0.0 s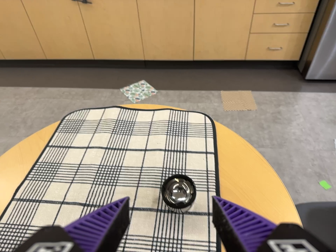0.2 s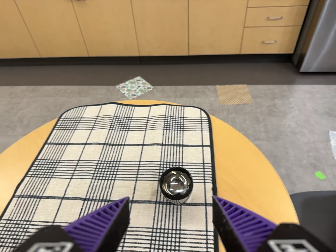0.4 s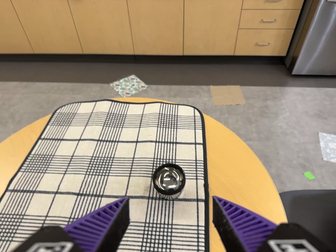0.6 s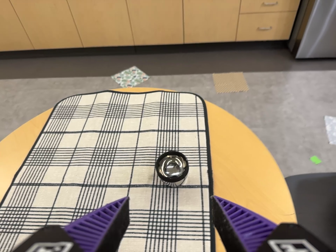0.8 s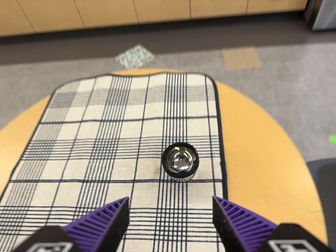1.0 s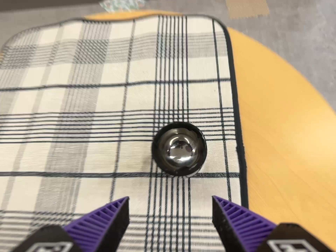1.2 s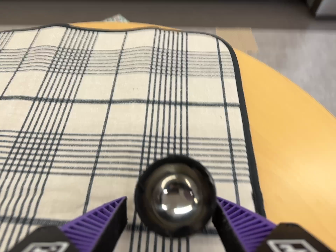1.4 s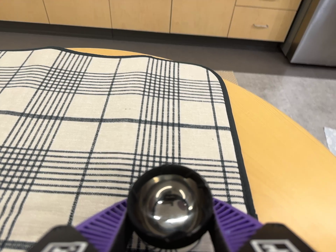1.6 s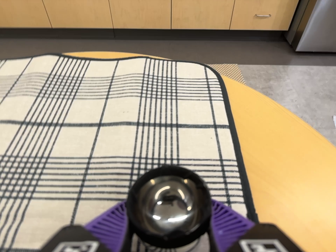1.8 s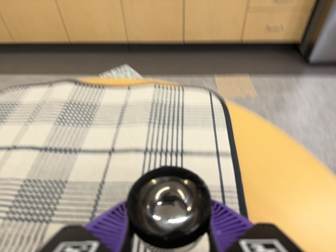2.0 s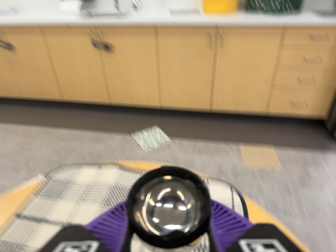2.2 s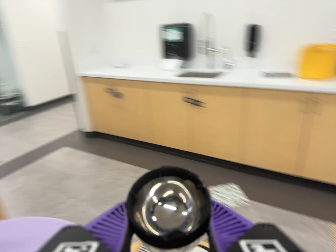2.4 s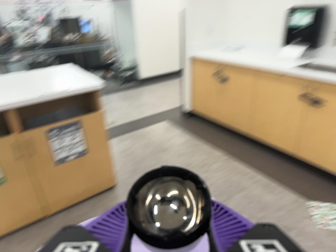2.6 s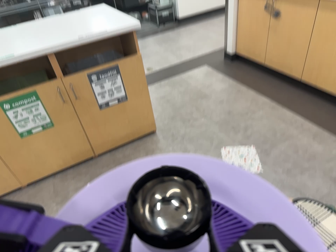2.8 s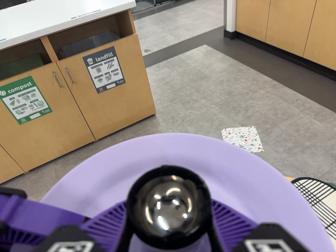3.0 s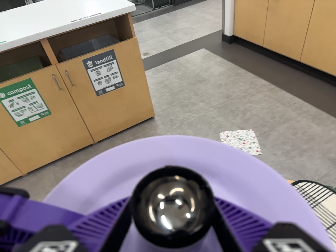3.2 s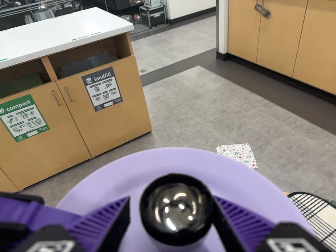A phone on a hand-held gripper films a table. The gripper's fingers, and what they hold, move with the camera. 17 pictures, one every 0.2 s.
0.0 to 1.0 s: The camera travels forward, about 20 cm, so what stands in front looms larger. Its aim tips toward the bottom of its view by about 20 degrees, and the scene shifts upward.
1.0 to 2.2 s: The scene slides to the right, as the camera pans about 20 degrees to its left. It travels toward the top of its view and backward, about 26 cm, so close, fixed things drift downward. Its aim tips toward the top of its view by about 40 degrees, and the scene shifts downward. It rolls about its line of sight by about 15 degrees, and the scene rotates clockwise.
2.2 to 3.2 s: The scene slides to the right, as the camera pans about 30 degrees to its left. It travels to its left, forward and toward the top of its view, about 14 cm, so close, fixed things drift to the right. Its aim tips toward the bottom of its view by about 15 degrees, and the scene shifts upward. It rolls about its line of sight by about 10 degrees, and the scene rotates clockwise.
The film runs backward here.
